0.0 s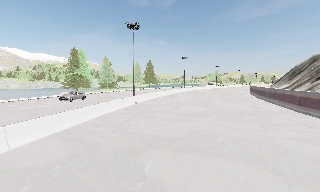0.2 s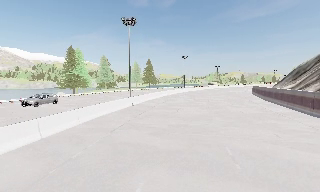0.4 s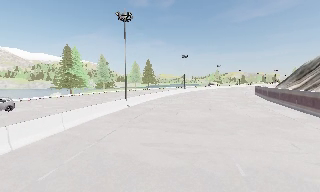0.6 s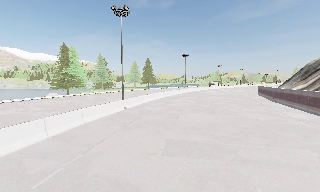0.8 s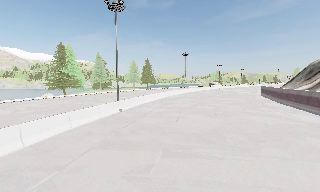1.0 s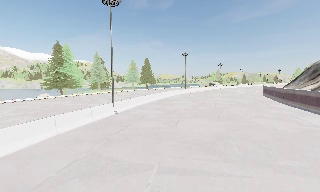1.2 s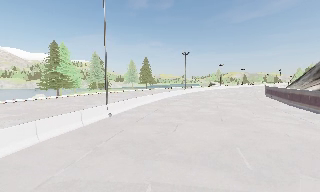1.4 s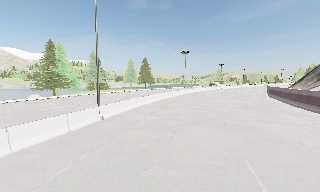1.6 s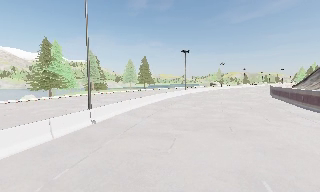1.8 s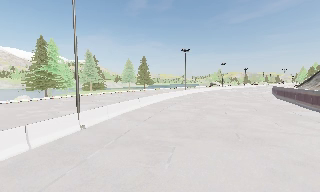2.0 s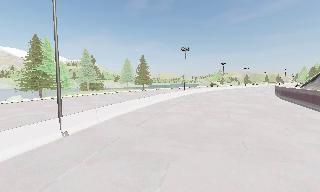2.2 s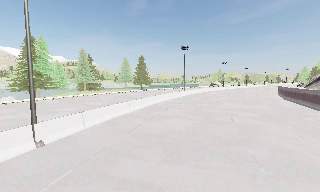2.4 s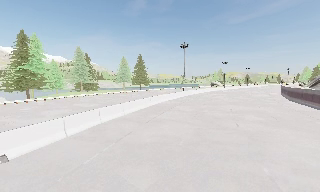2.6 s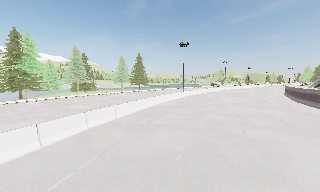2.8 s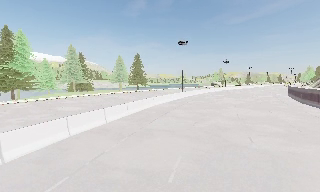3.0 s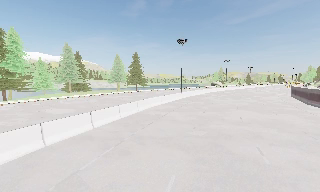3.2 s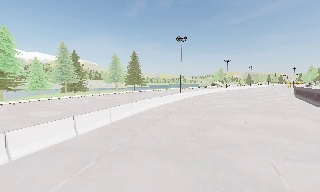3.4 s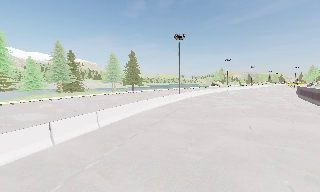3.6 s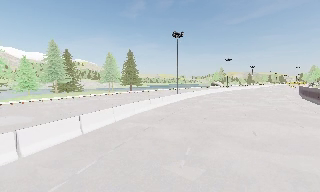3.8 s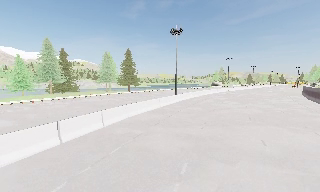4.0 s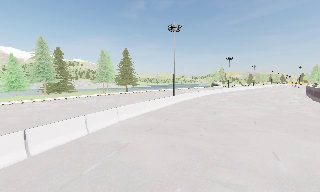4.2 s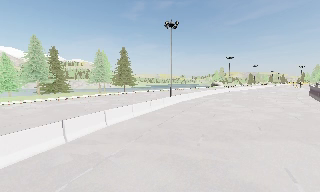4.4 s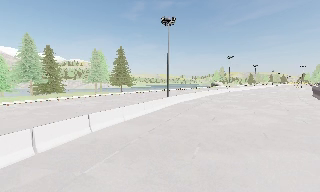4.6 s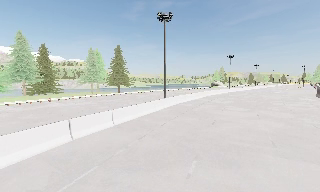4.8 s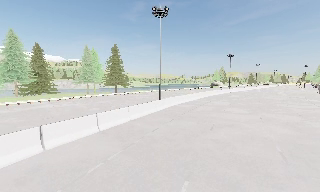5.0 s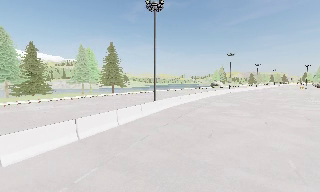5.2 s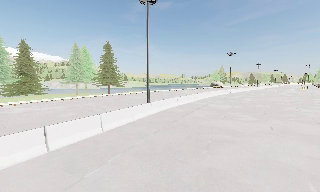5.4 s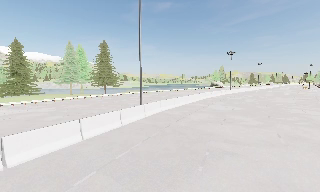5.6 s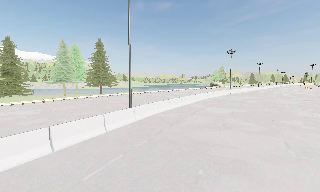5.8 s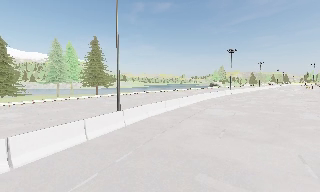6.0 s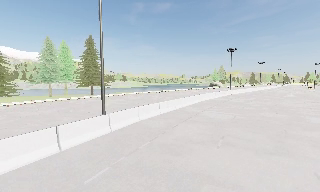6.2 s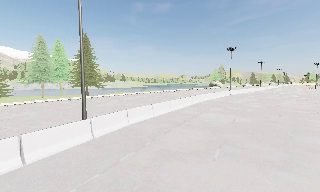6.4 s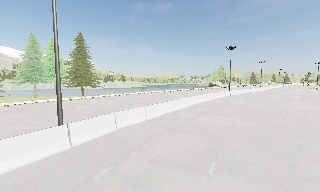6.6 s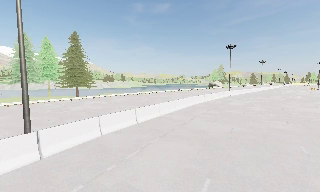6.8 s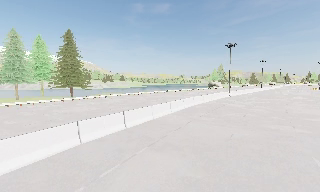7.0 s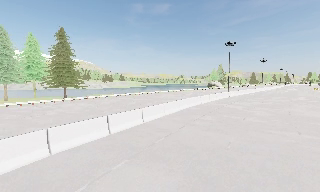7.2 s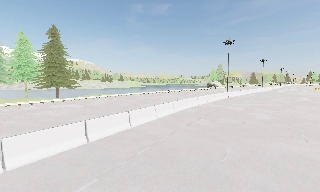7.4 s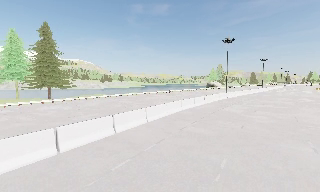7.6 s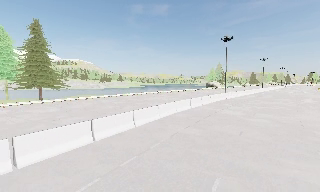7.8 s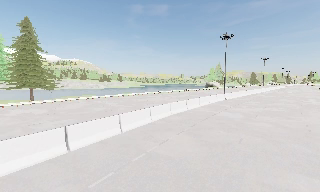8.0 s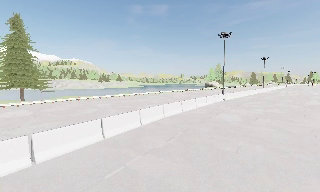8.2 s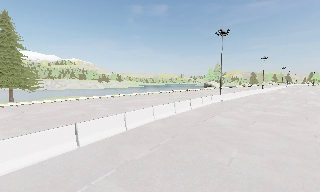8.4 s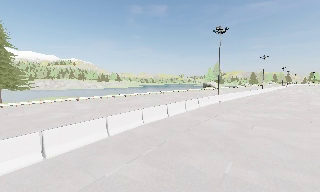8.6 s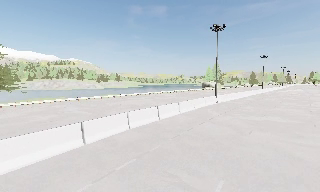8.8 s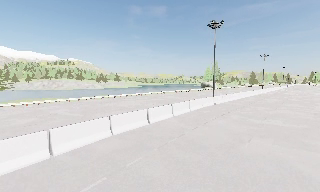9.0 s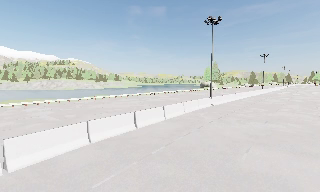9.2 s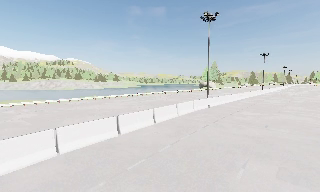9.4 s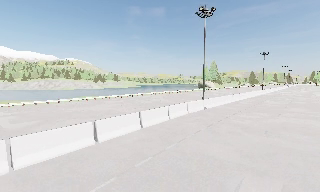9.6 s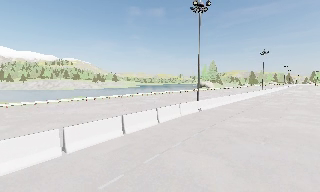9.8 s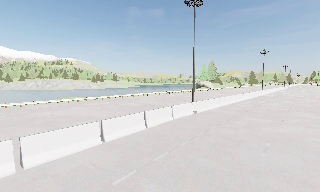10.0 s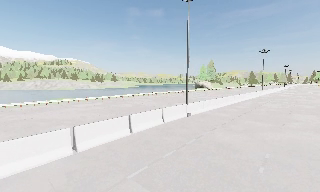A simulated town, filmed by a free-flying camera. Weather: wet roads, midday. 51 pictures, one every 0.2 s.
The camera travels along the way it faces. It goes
forward.
0.0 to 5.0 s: The camera travels forward, about 40 m, so what stands in front looms larger.
5.0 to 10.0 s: The camera travels forward and to its right, about 40 m, so what stands in front looms larger.
The film runs forward here.
